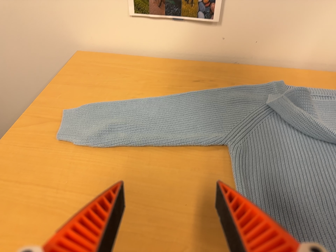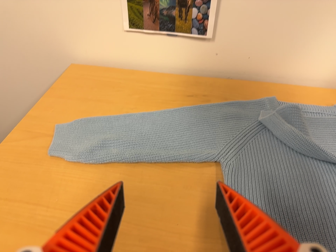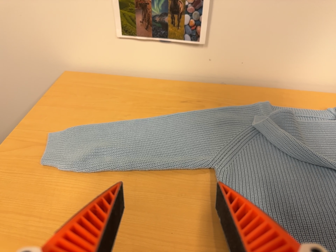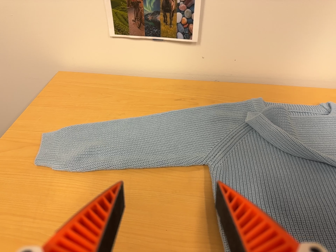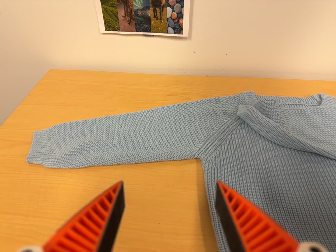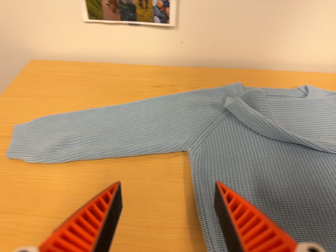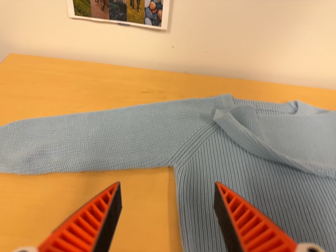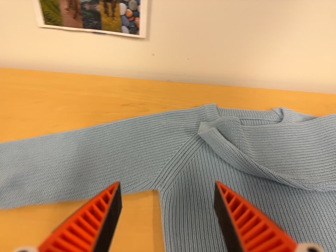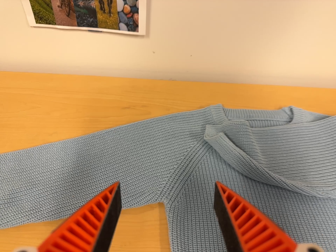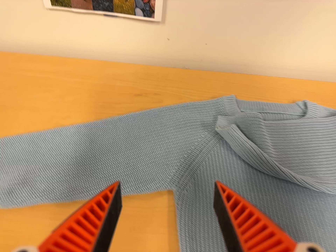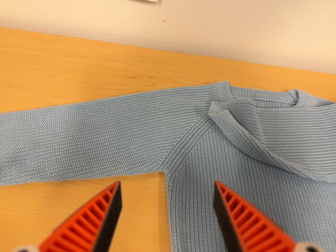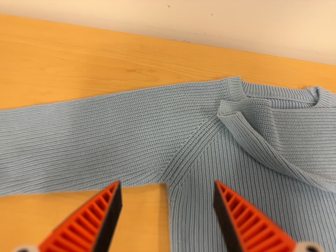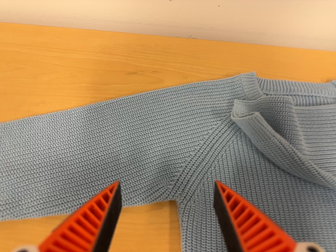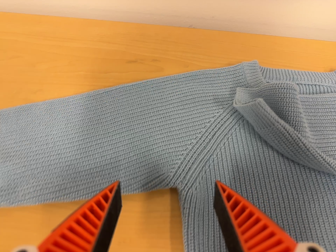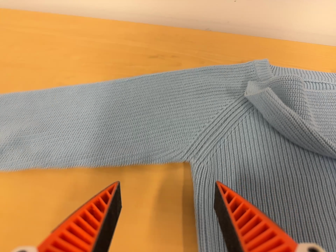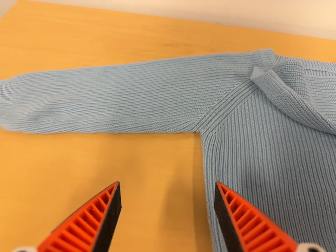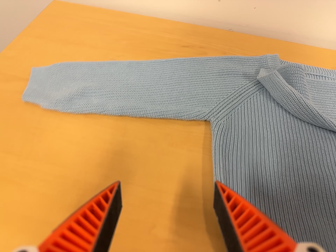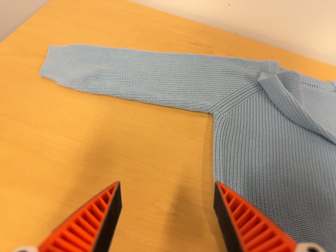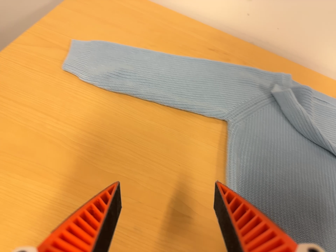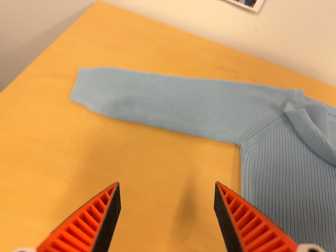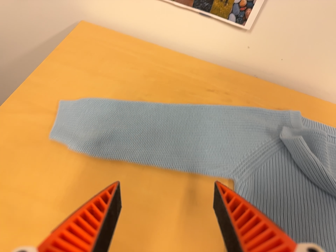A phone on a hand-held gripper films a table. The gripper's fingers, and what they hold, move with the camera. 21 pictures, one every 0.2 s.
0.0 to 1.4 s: The camera swings to its right by about 10 degrees, and the scene slides to the left. It travels toward the top of its view, forward and to its right, about 12 cm, so close, fixed things drift downward.
1.4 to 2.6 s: The camera travels forward, about 12 cm, so what stands in front looms larger. Its aim tips toward the bottom of its view by about 10 degrees, and the scene shifts upward.
2.6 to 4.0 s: The camera travels backward and to its left, about 16 cm, so what stands in front gets smaller. It rolls about its line of sight by about 15 degrees, and the scene rotates clockwise.
The film runs forward here.
